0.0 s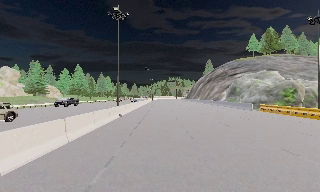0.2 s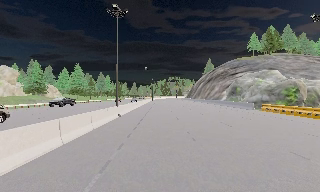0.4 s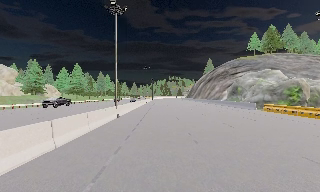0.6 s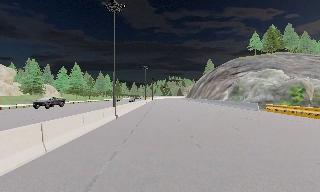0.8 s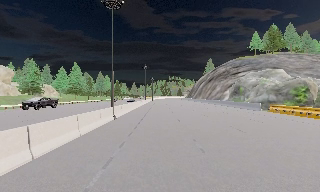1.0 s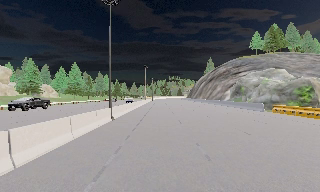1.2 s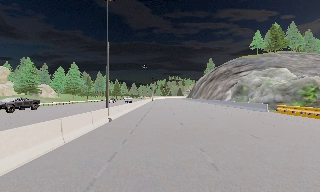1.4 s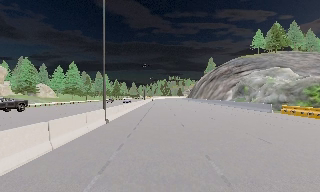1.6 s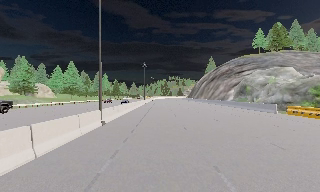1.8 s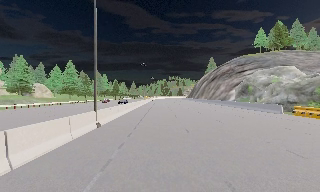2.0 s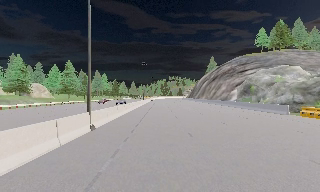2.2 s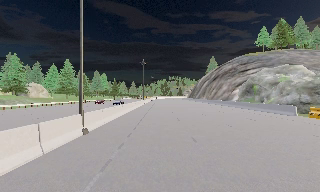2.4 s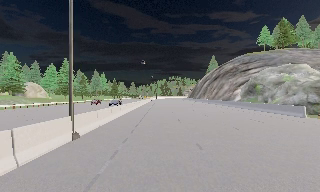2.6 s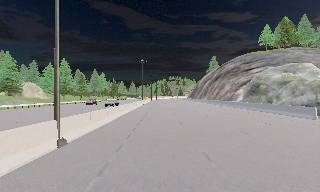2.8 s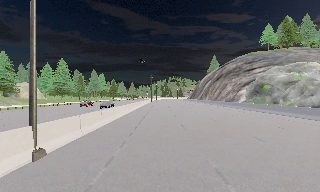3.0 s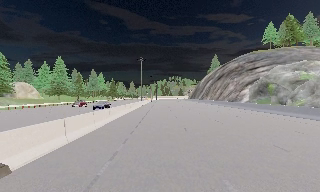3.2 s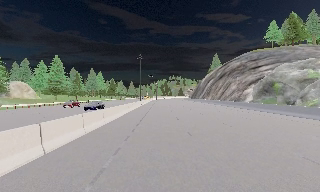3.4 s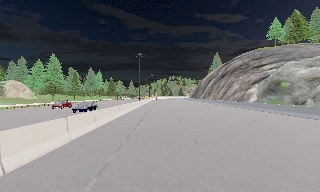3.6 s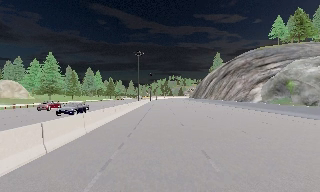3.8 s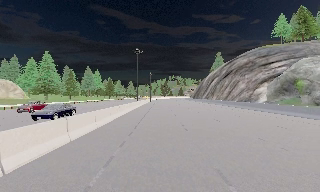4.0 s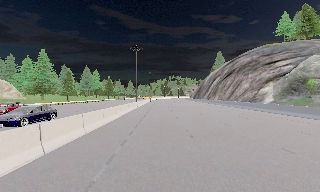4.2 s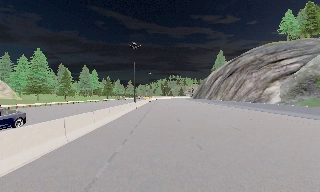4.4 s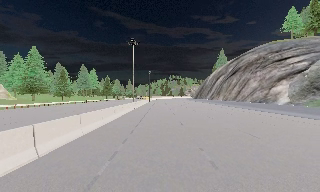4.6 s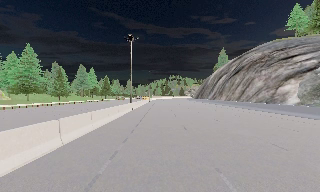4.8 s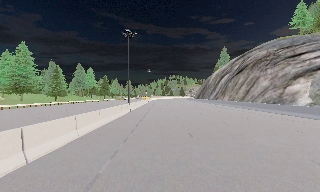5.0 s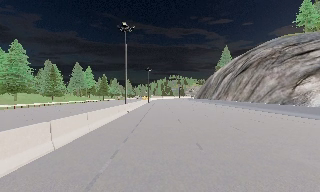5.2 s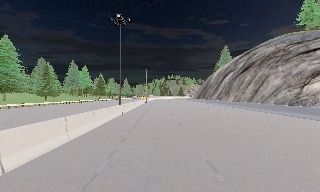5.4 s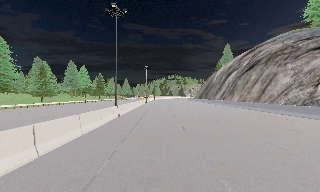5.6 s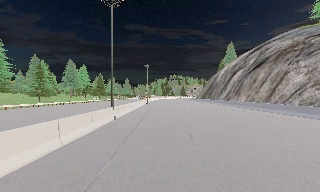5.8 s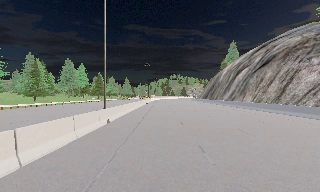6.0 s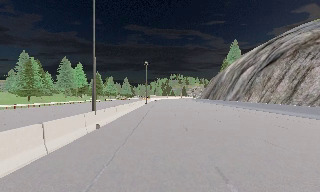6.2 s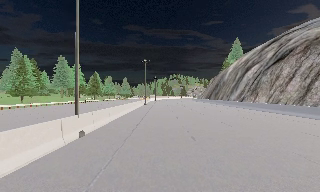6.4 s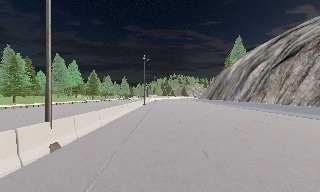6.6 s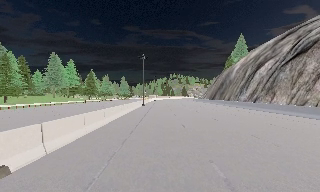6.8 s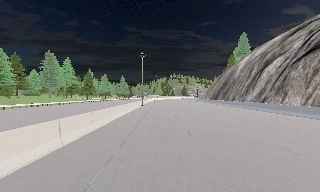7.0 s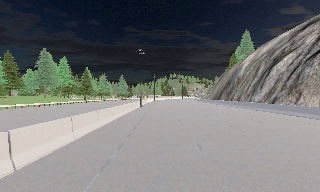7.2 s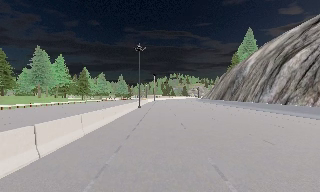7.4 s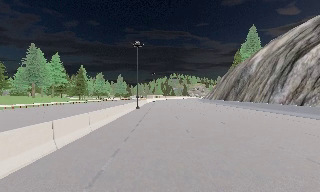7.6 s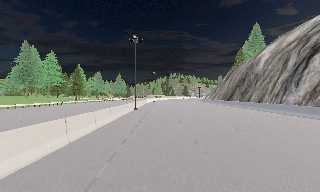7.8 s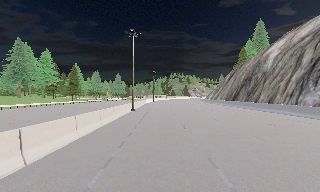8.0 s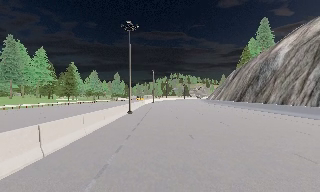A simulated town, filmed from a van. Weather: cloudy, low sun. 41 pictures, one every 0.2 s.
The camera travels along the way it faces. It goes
forward.
0.0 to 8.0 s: The camera travels forward, about 65 m, so what stands in front looms larger. It gains speed.
The film runs forward here.
